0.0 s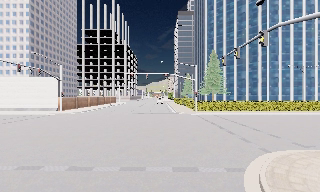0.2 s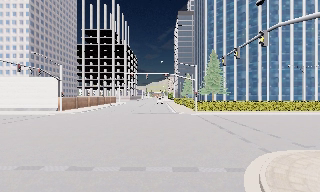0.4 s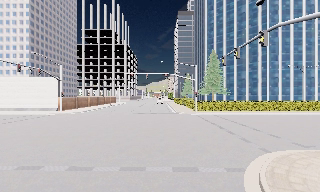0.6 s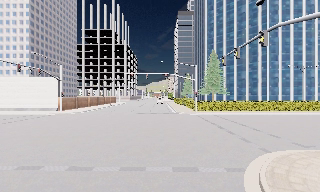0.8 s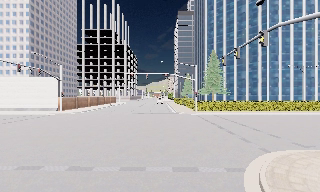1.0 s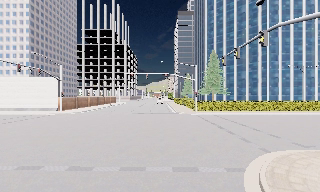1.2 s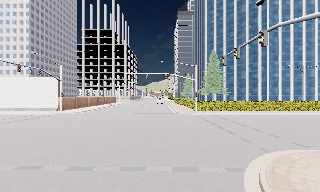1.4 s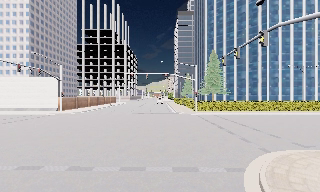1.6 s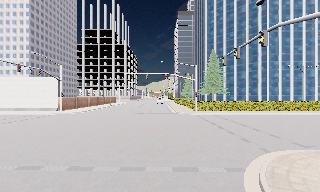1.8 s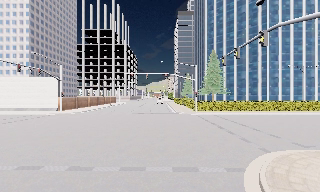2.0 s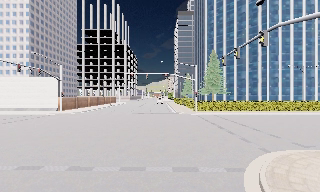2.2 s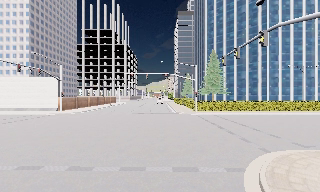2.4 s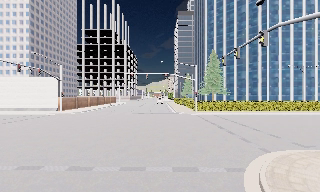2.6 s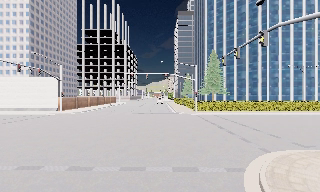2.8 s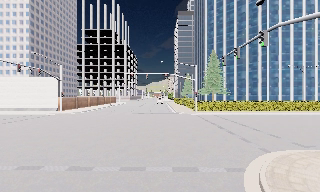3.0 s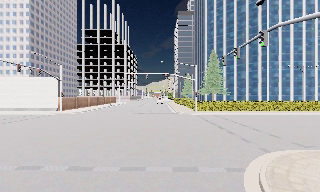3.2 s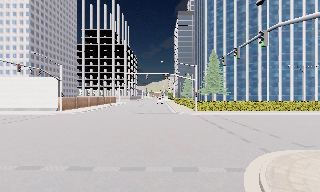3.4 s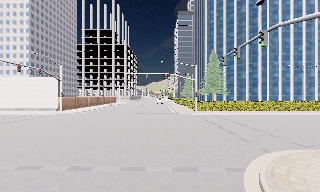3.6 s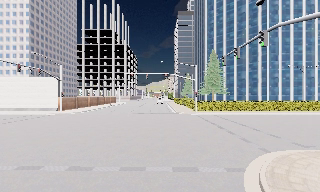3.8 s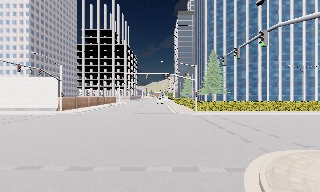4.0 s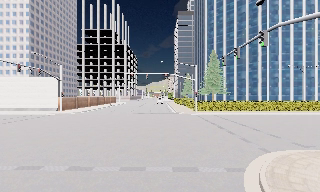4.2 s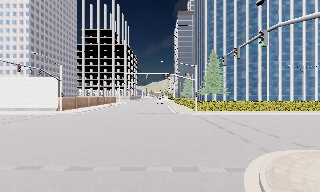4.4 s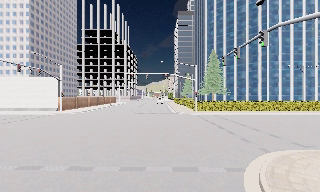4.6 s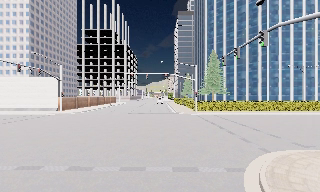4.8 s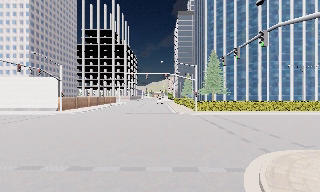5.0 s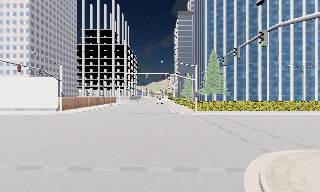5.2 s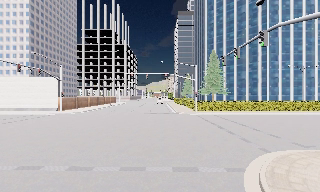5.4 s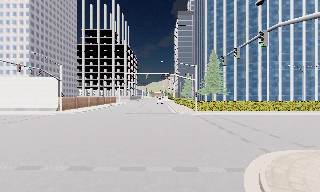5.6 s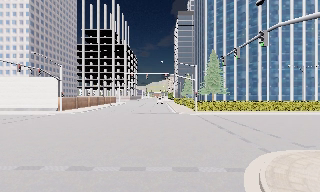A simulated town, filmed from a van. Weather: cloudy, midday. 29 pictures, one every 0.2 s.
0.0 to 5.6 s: The camera keeps its place and its aim.
The film runs backward here.
